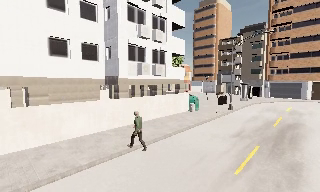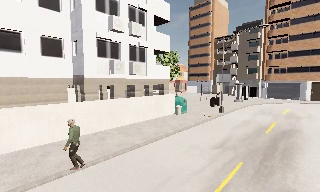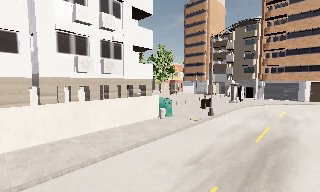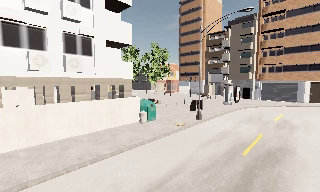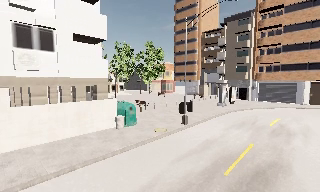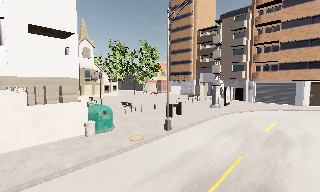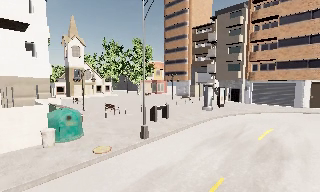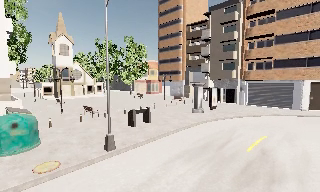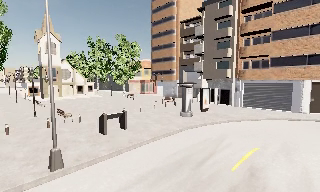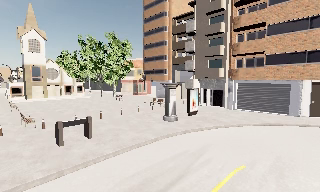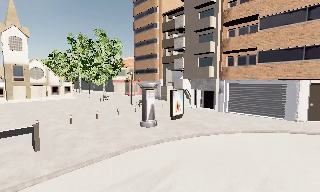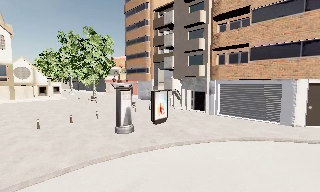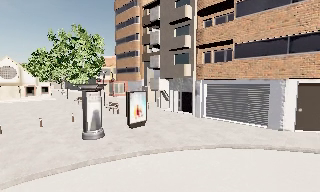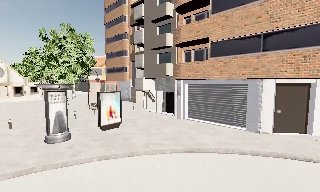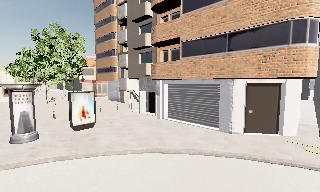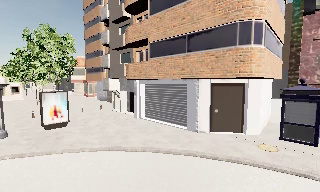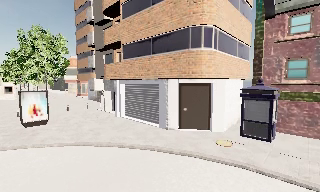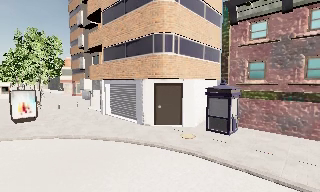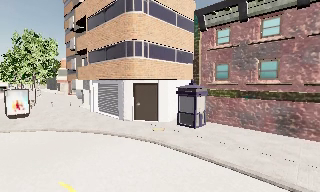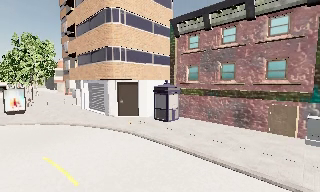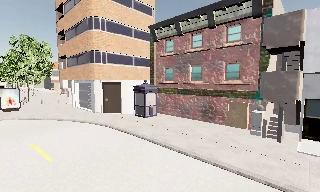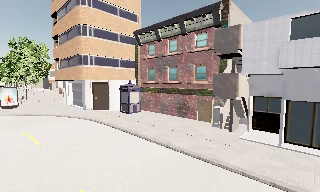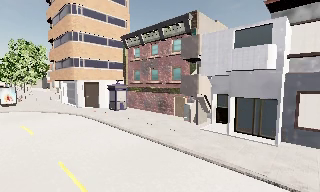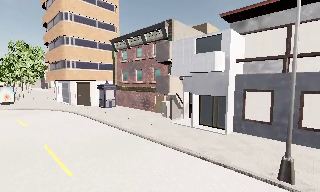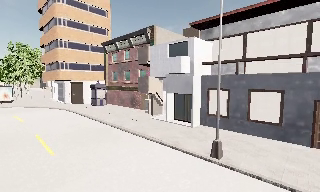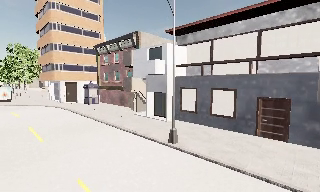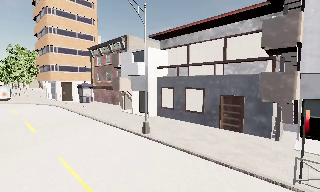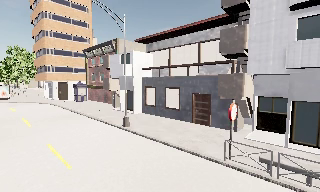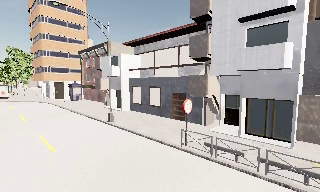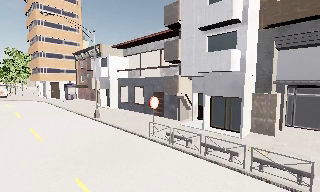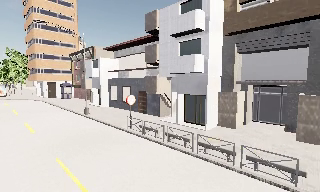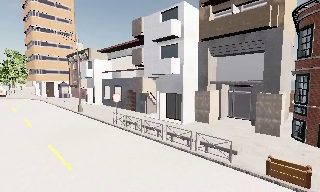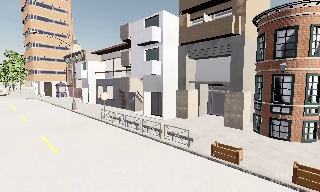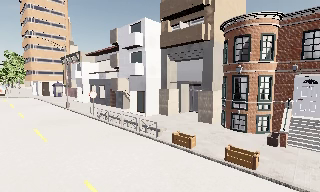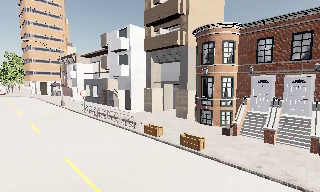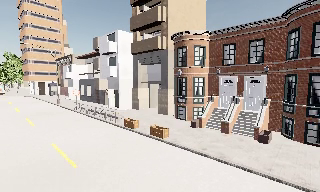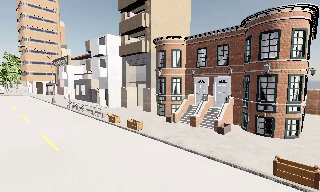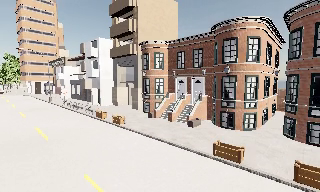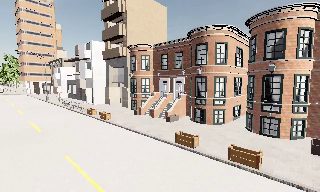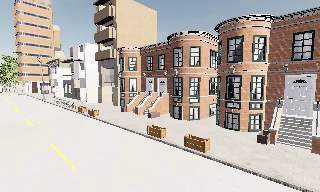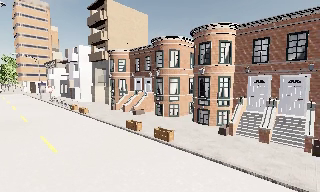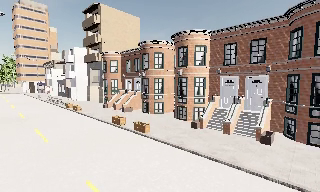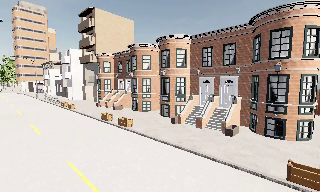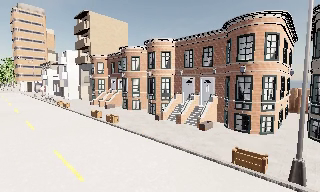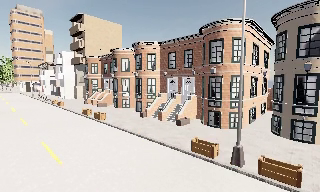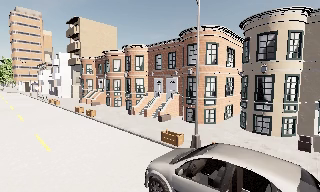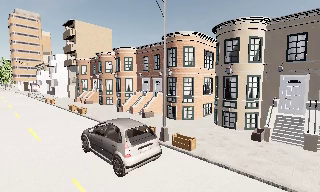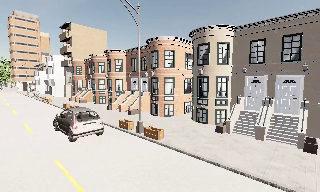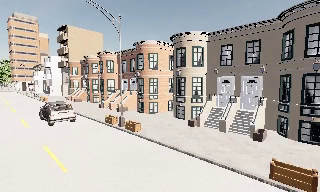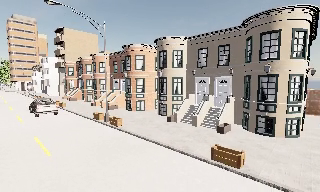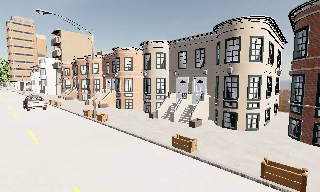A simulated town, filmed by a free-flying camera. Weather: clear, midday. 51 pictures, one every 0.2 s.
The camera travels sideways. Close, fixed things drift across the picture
to the left.
0.0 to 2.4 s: The camera travels forward and to its right, about 25 m, so what stands in front looms larger.
2.4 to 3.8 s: The camera travels to its right, about 13 m, so close, fixed things drift to the left.
3.8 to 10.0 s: The camera travels to its right and backward, about 65 m, so close, fixed things drift to the left.
The film runs forward here.
